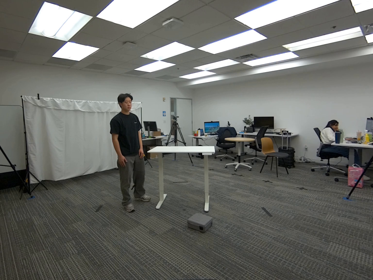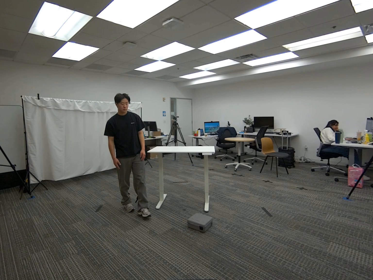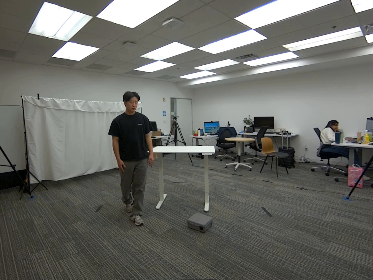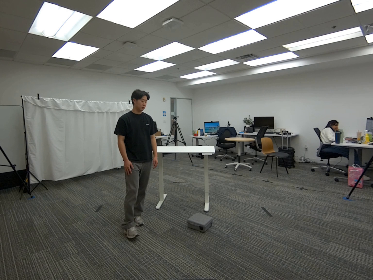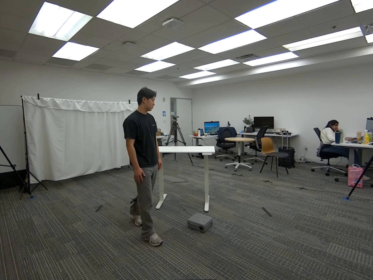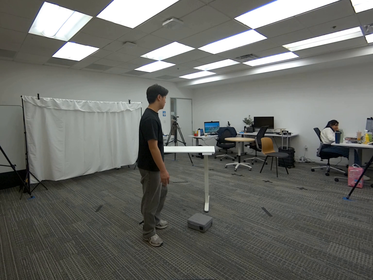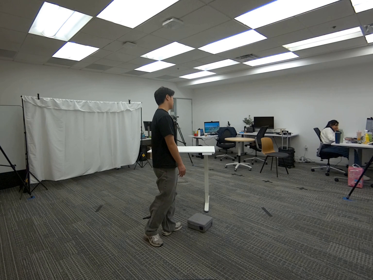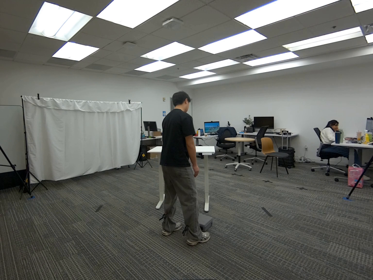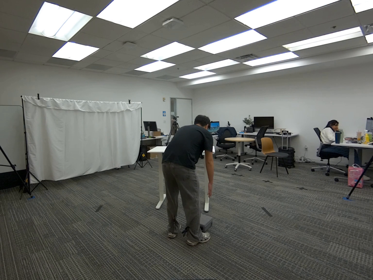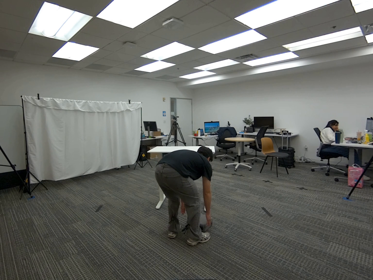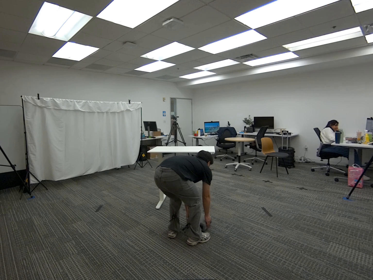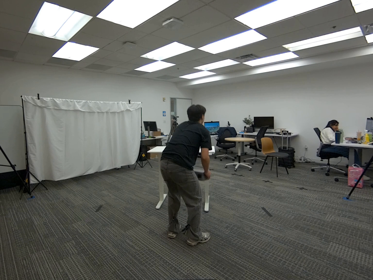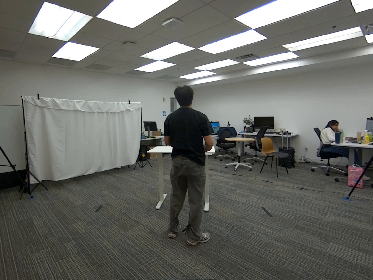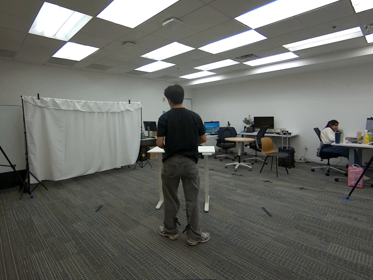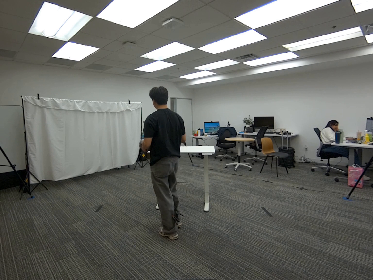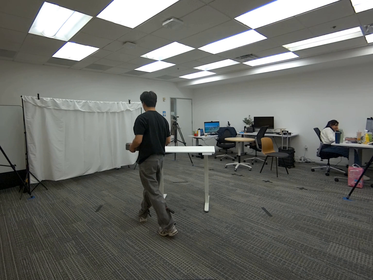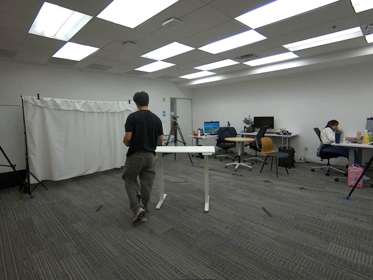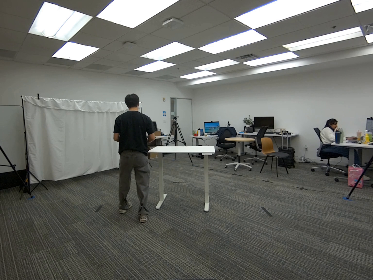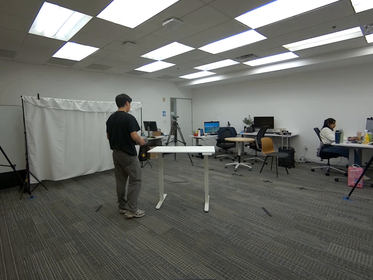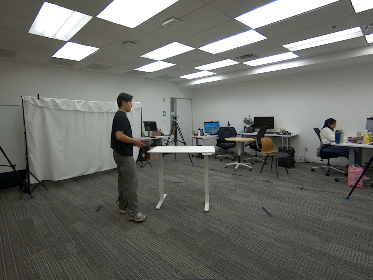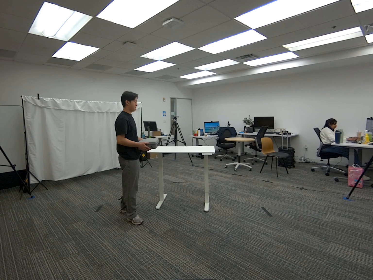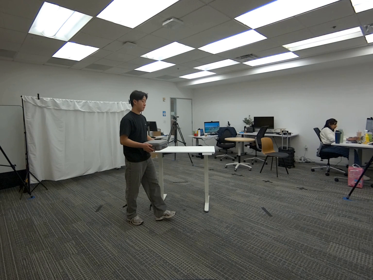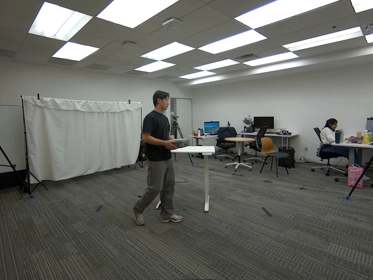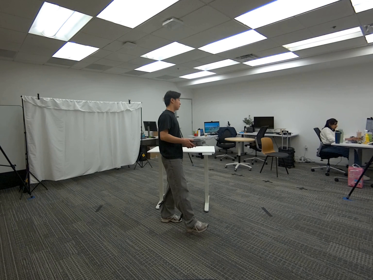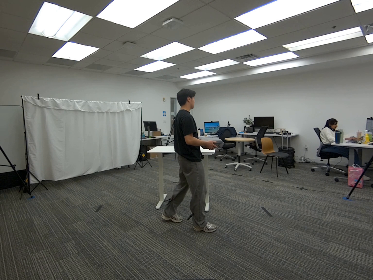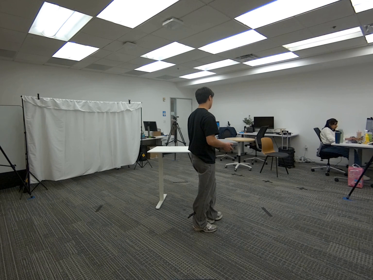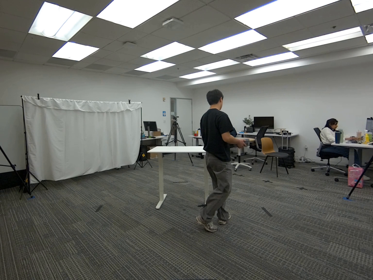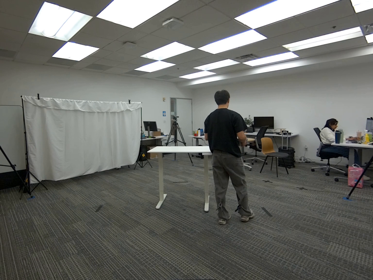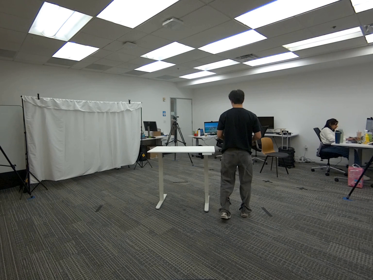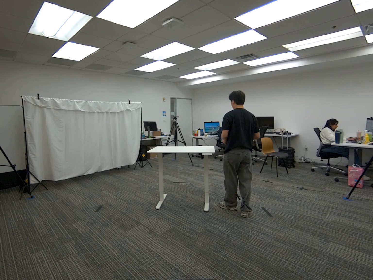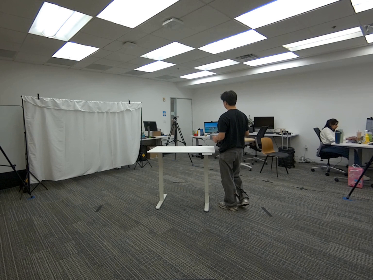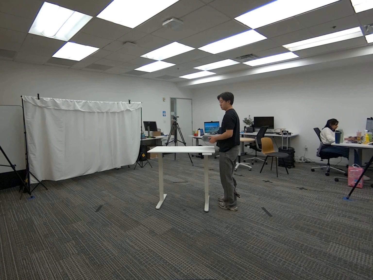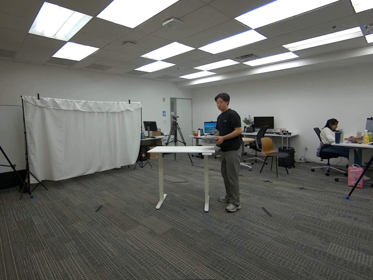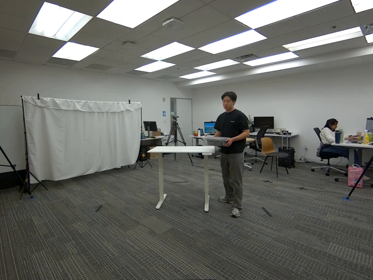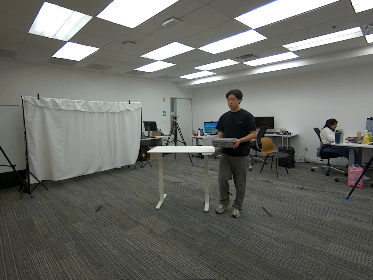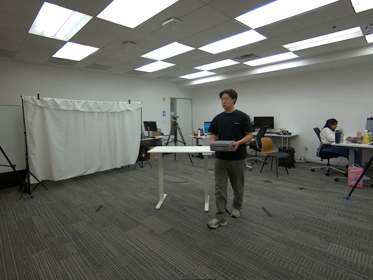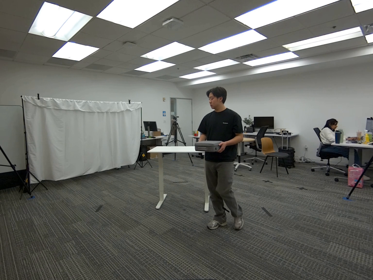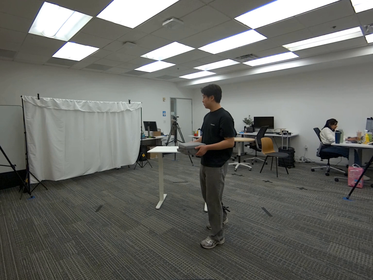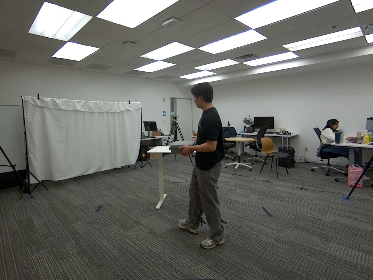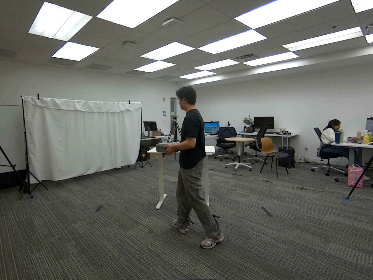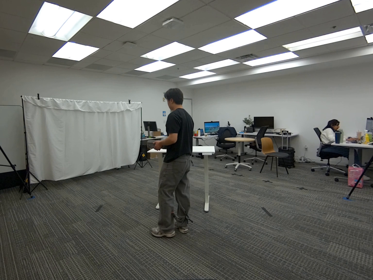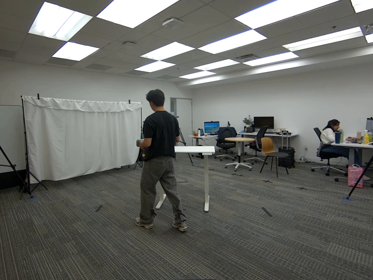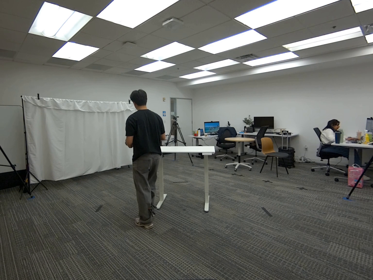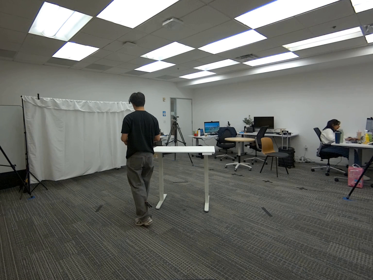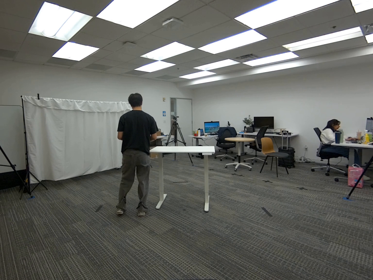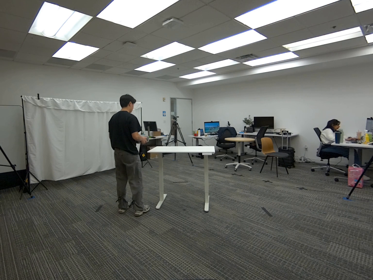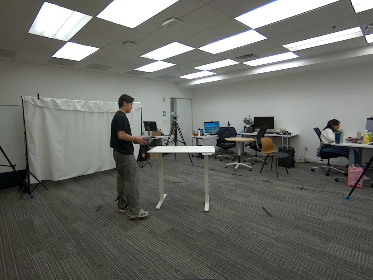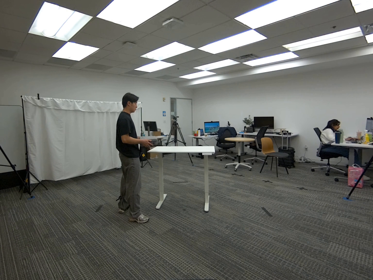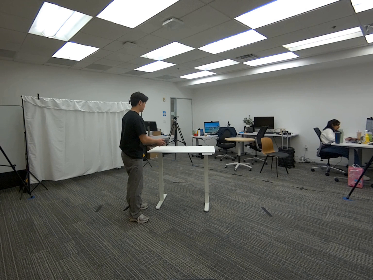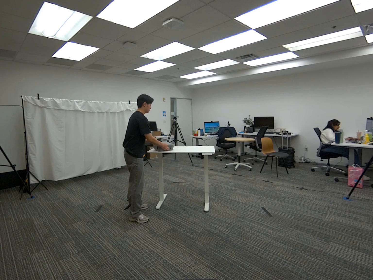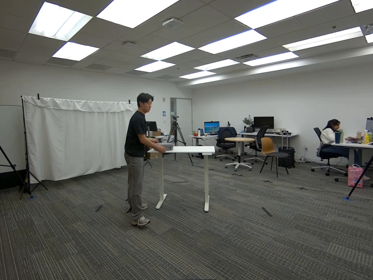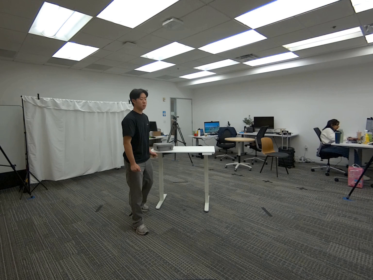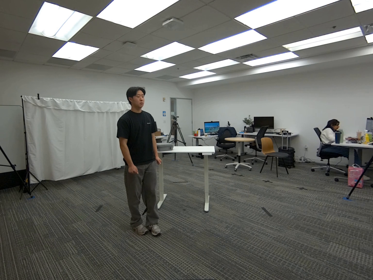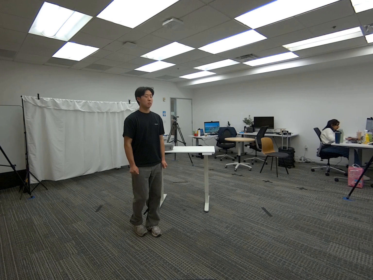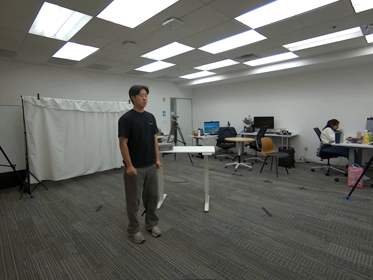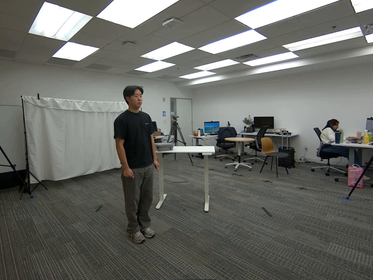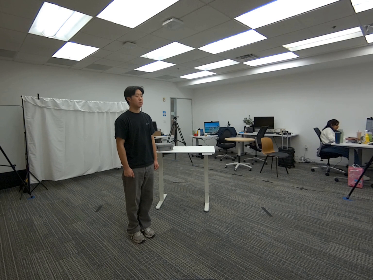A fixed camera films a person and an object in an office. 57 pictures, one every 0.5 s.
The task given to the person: Walk over to the gray case on the floor. Use both hands to pick up the case and walk within the bounding area. Lastly, place the case on top of the white desk when finish.
